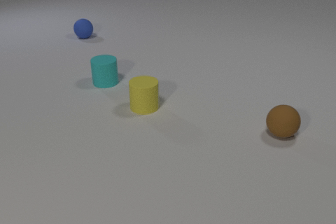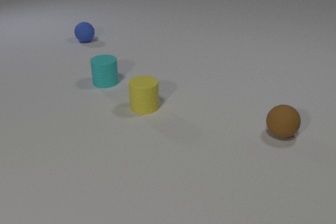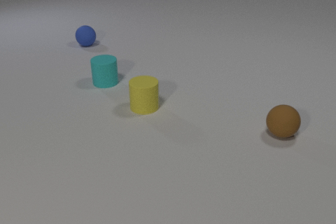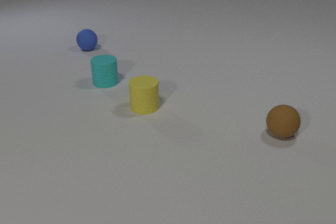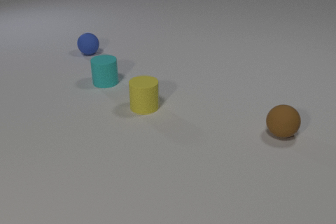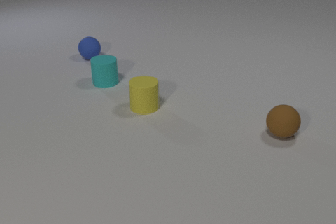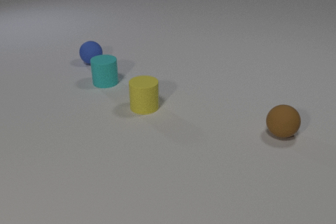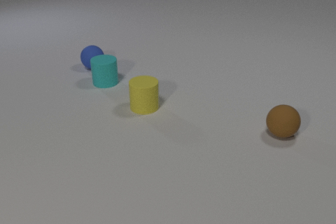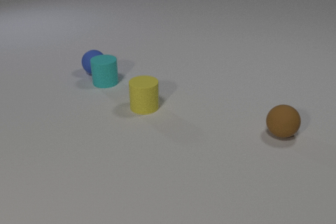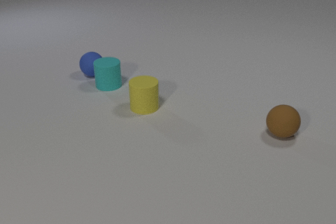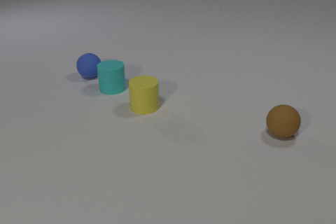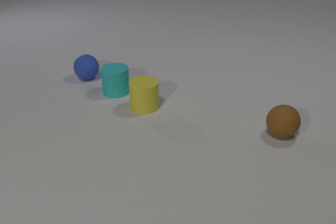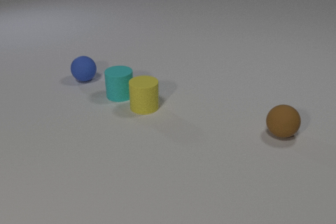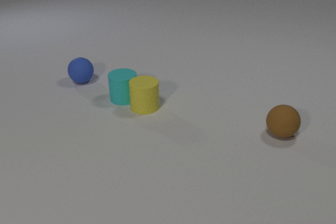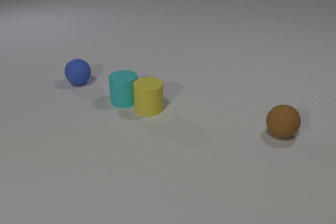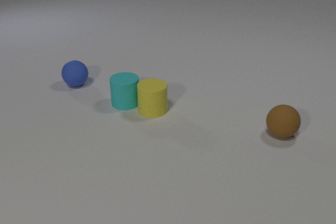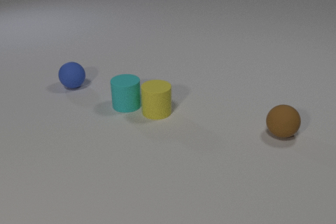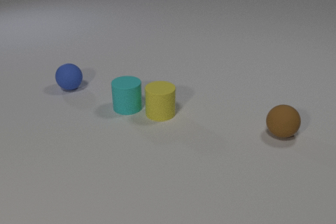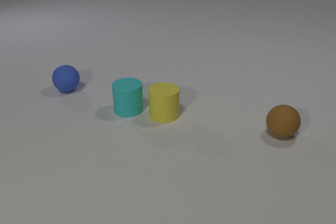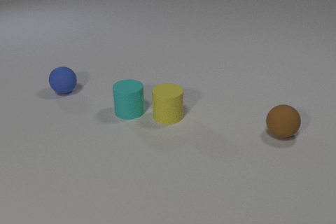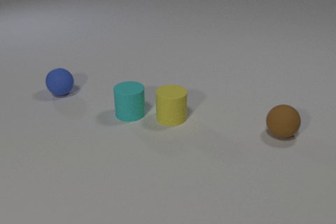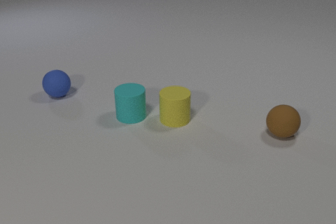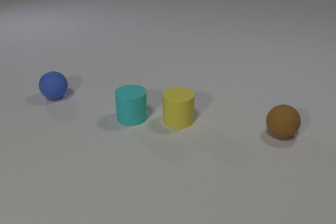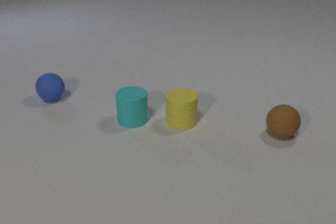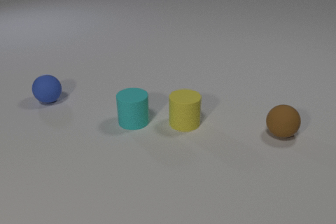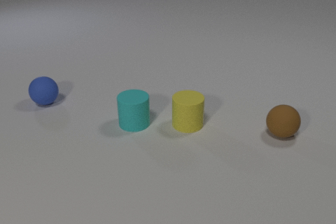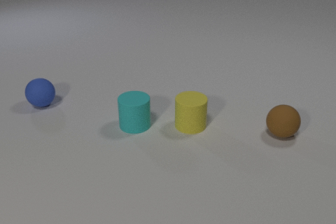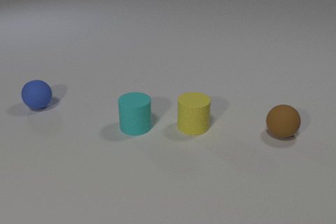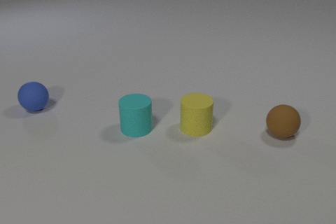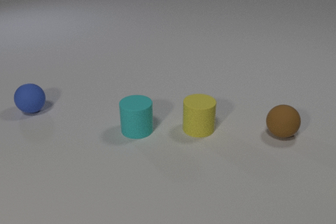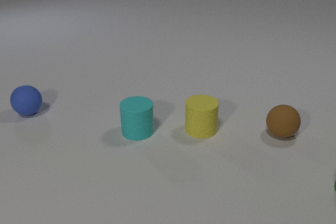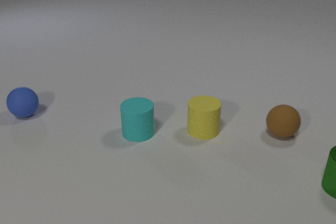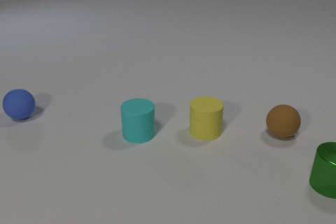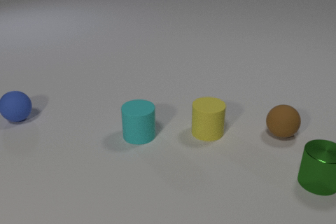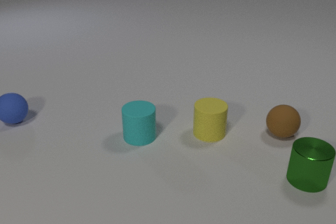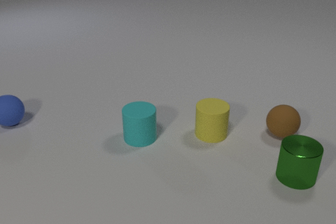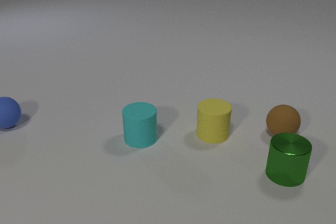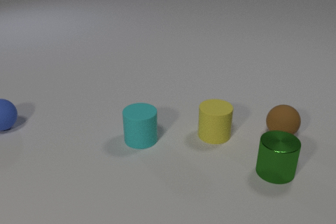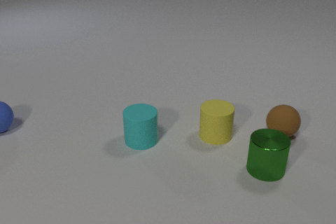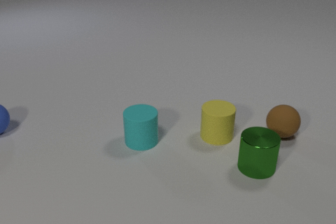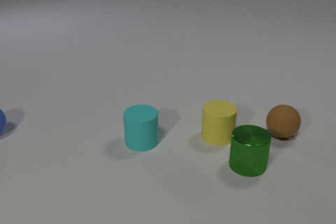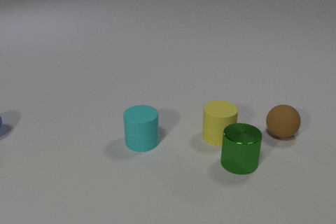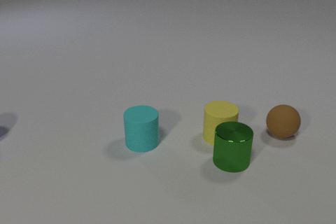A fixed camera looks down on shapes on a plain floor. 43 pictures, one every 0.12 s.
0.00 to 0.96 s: The blue rubber sphere rolls toward the camera.
0.96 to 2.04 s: The blue rubber sphere rolls toward the camera and to the left. The cyan rubber cylinder slides toward the camera. The yellow rubber cylinder slides to the right and toward the camera. The blue rubber sphere and the cyan rubber cylinder collide. The cyan rubber cylinder and the yellow rubber cylinder collide.
2.04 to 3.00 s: The blue rubber sphere rolls toward the camera and to the left. The cyan rubber cylinder slides toward the camera. The yellow rubber cylinder slides to the right and toward the camera.
3.00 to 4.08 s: The blue rubber sphere rolls to the left and toward the camera. The cyan rubber cylinder slides toward the camera. The yellow rubber cylinder slides to the right and toward the camera. The green metal cylinder comes in at the right edge, slides to the left.
4.08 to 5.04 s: The blue rubber sphere rolls to the left and toward the camera, leaves at the left edge. The cyan rubber cylinder slides toward the camera. The yellow rubber cylinder slides to the right. The green metal cylinder slides to the left.
What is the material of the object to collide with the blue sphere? rubber.
Are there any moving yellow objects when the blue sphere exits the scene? yes.
What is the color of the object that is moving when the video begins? blue.
